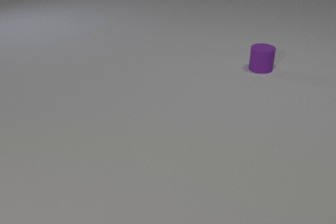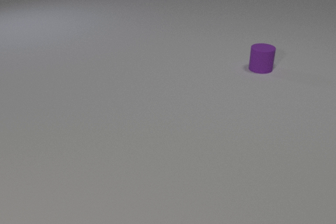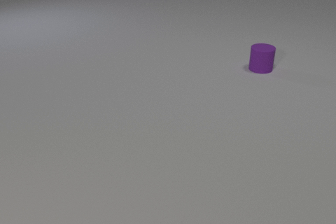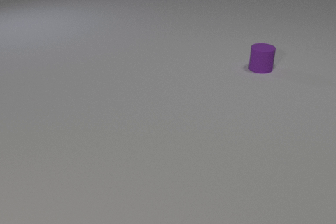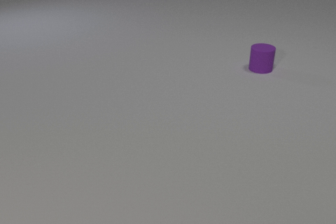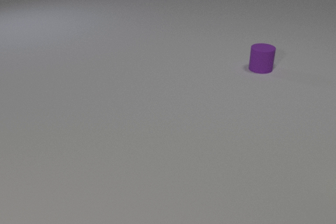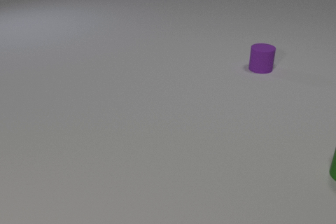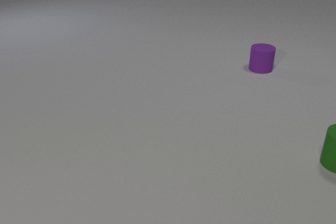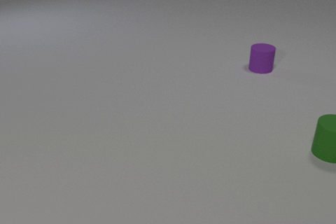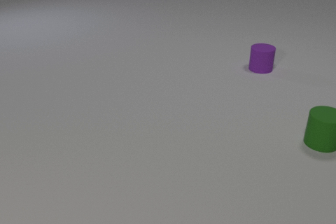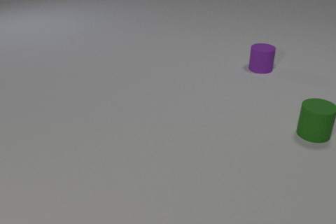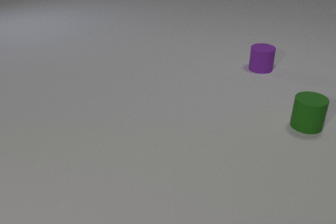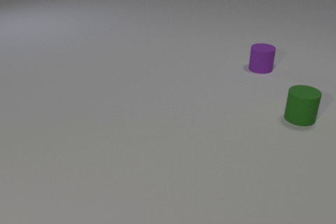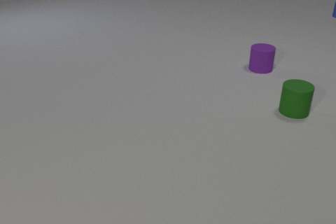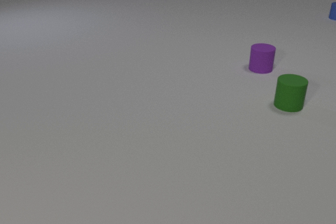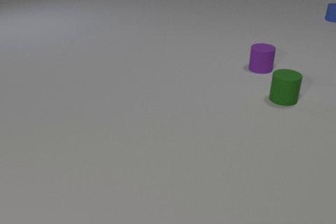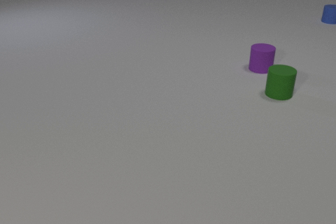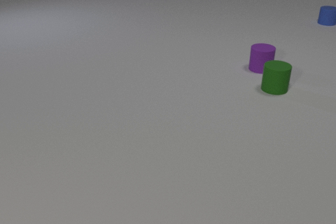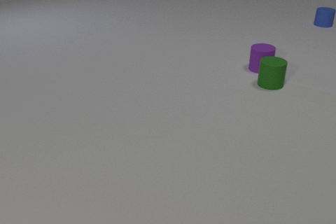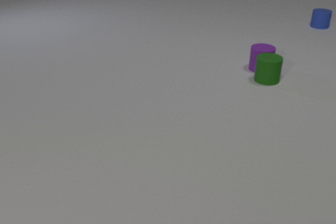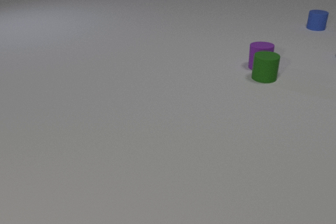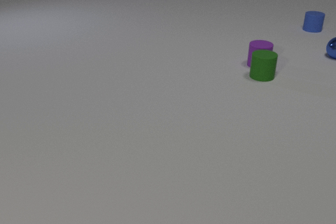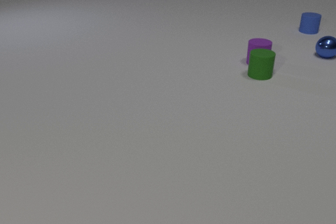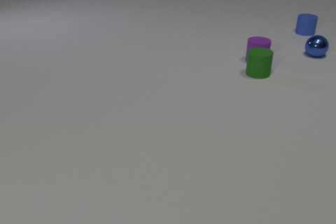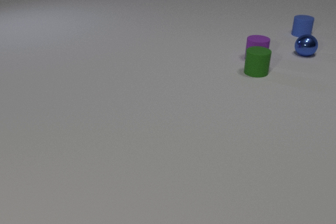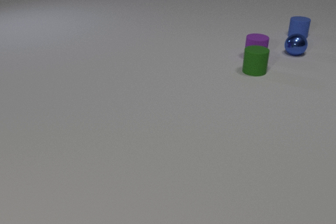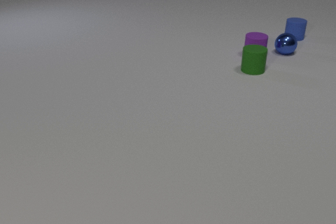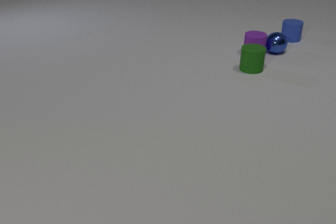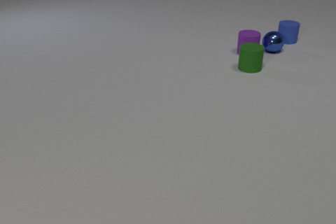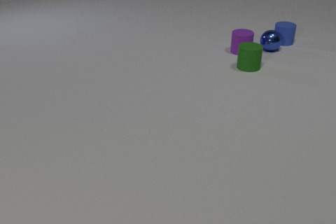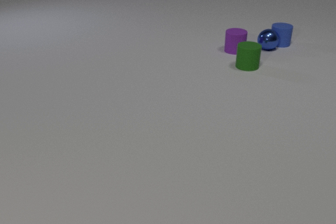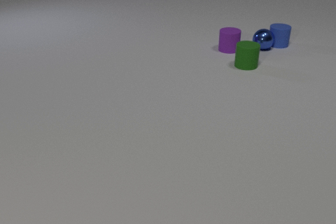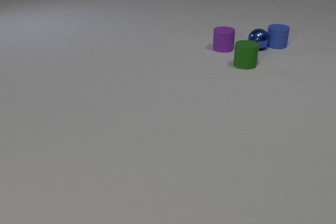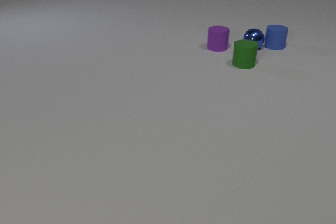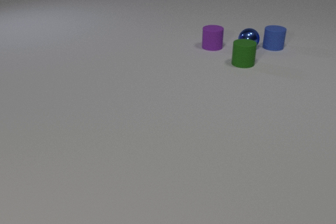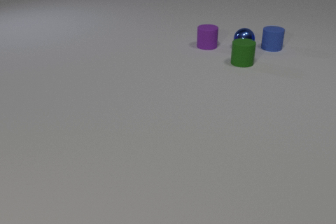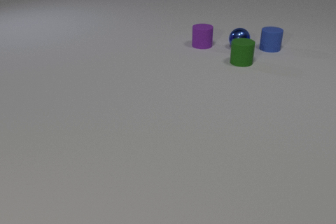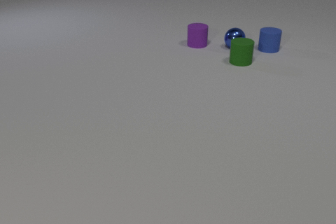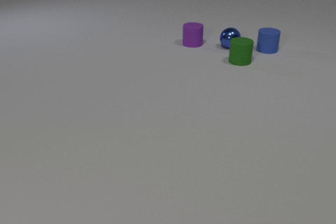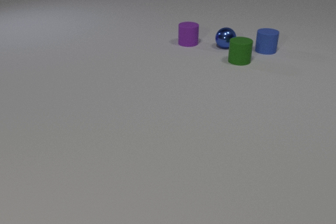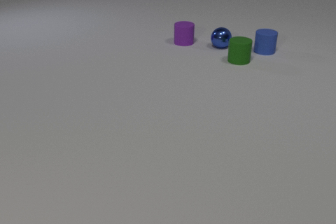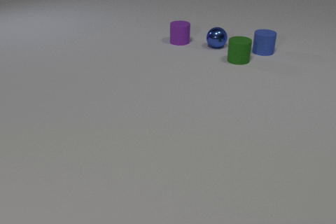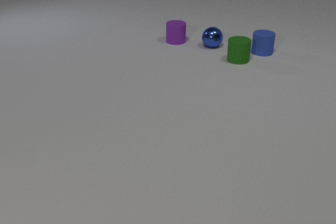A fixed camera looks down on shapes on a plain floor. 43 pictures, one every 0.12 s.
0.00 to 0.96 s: The green rubber cylinder comes in at the right edge, slides away from the camera and to the left.
0.96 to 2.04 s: The green rubber cylinder slides away from the camera and to the left. The blue rubber cylinder comes in at the right edge, slides toward the camera and to the left.
2.04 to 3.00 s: The green rubber cylinder slides away from the camera and to the left. The purple rubber cylinder slides away from the camera. The blue rubber cylinder slides toward the camera and to the left. The blue metal sphere comes in at the right edge, rolls to the left. The green rubber cylinder and the purple rubber cylinder collide.
3.00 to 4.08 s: The green rubber cylinder slides away from the camera and to the left. The purple rubber cylinder slides to the left and away from the camera. The blue rubber cylinder slides toward the camera and to the left. The blue metal sphere rolls to the left. The purple rubber cylinder and the blue metal sphere collide. The blue rubber cylinder and the blue metal sphere collide.
4.08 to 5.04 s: The green rubber cylinder slides away from the camera and to the left. The purple rubber cylinder slides to the left. The blue rubber cylinder slides toward the camera and to the left. The blue metal sphere rolls to the left.
How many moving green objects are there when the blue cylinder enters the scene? 1.
How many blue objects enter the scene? 2.
Are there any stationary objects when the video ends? no.
